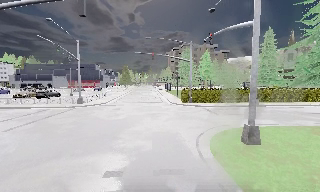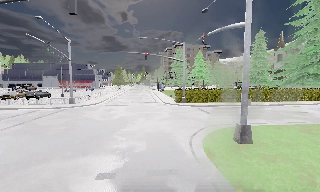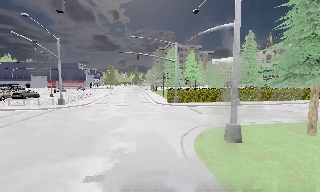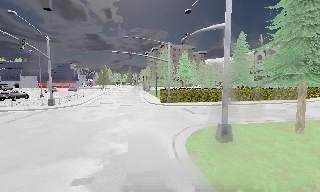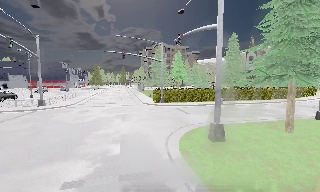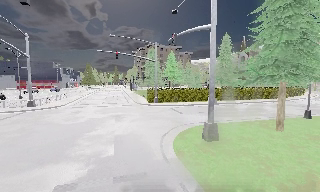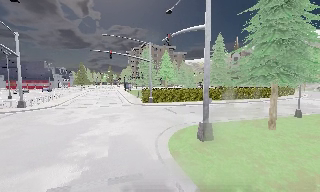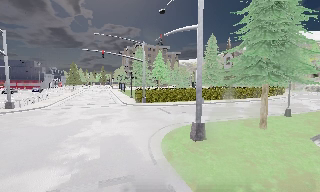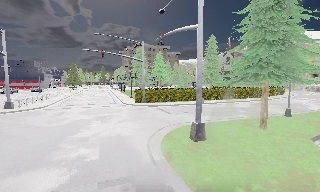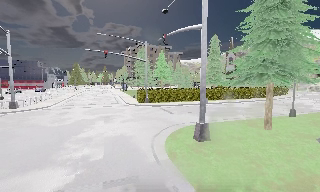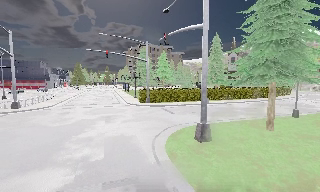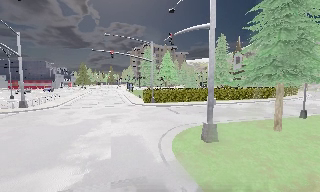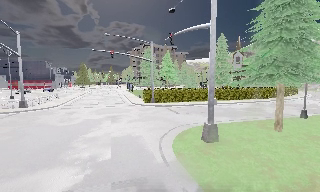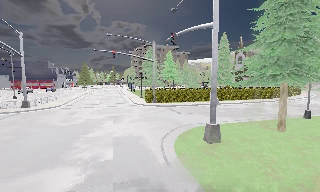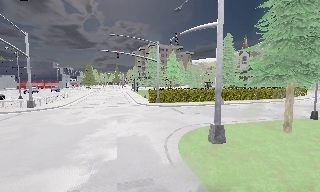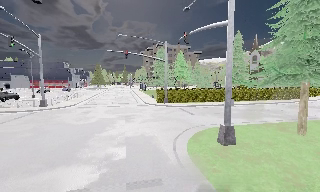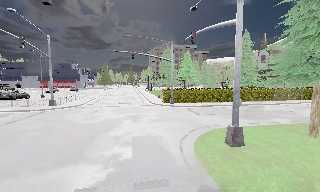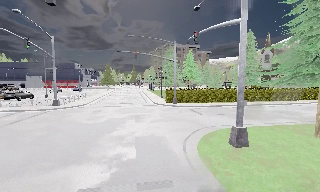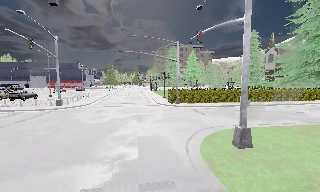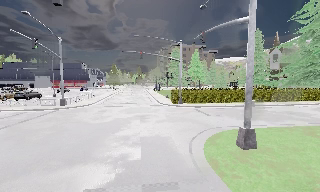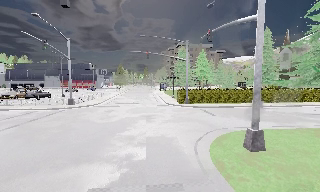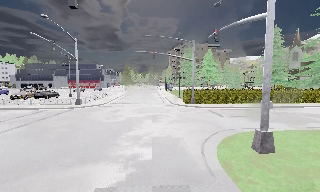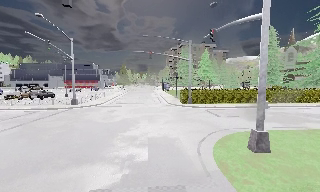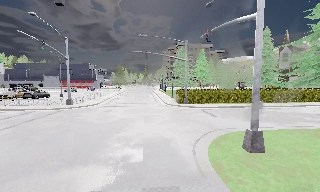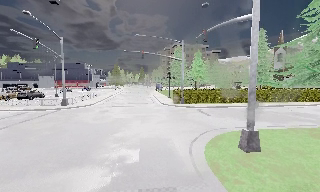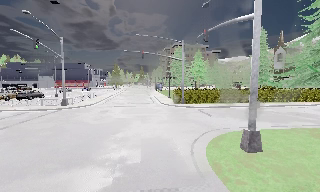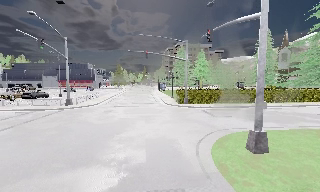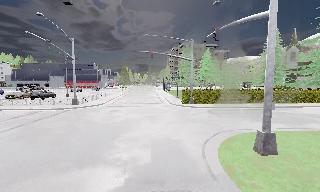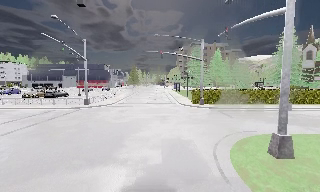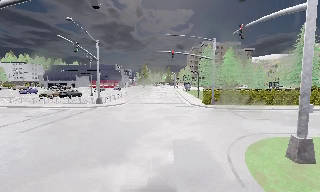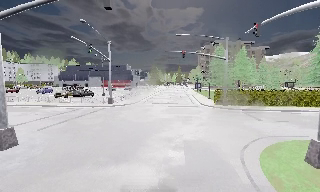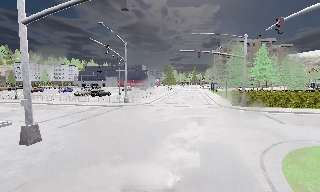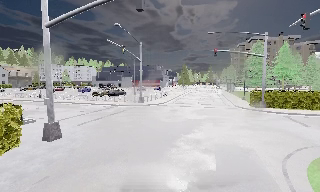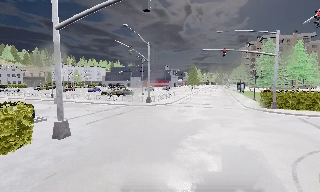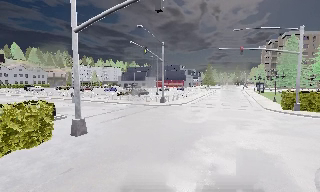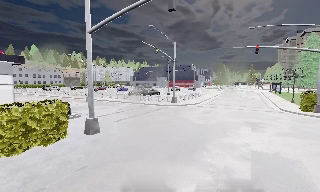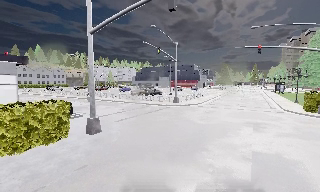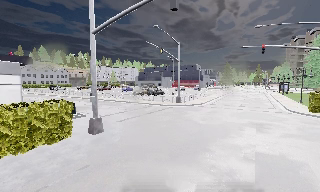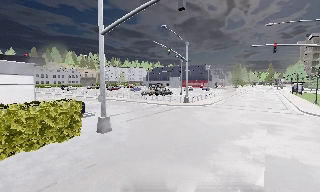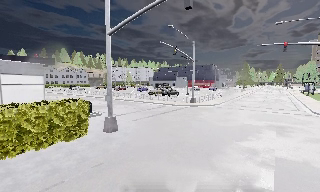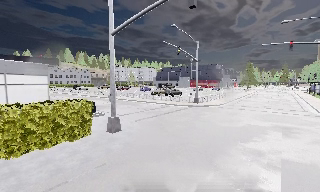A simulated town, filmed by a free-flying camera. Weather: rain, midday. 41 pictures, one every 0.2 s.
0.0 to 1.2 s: The scene slides to the left, as the camera pans about 15 degrees to its right.
1.2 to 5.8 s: The scene slides to the right, as the camera pans about 20 degrees to its left. It travels forward and to its left, about 1 m, so what stands in front looms larger.
5.8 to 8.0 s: The camera pans to its left, which is counterclockwise from overhead, by about 35 degrees.
The film runs forward here.
